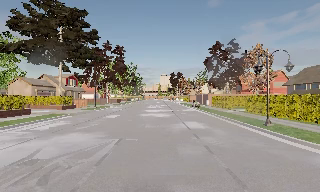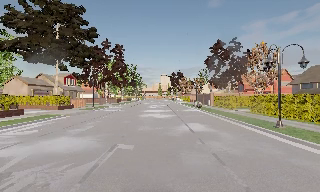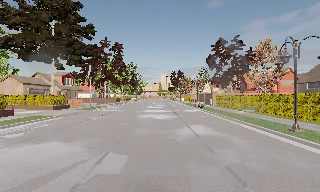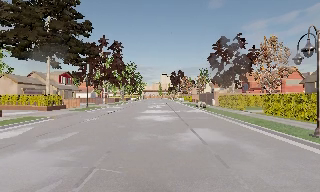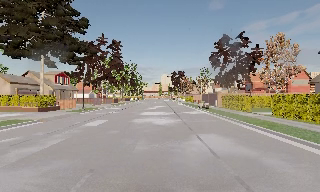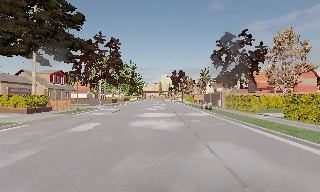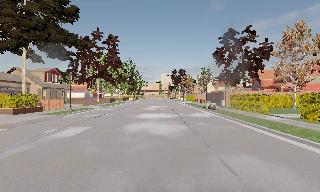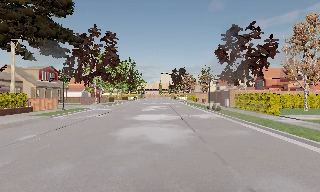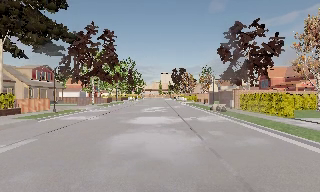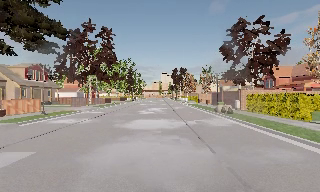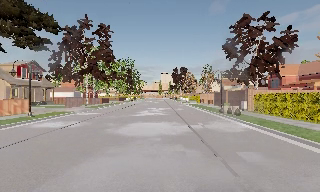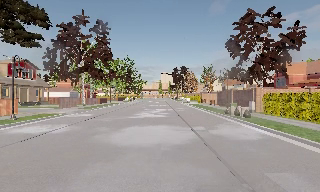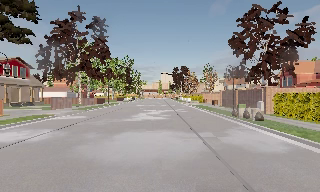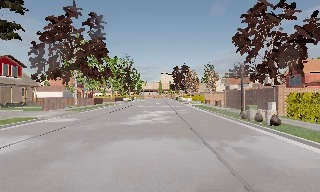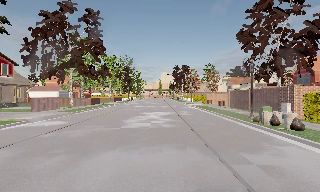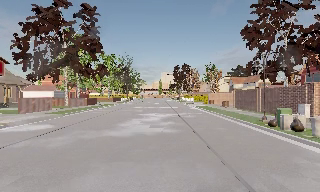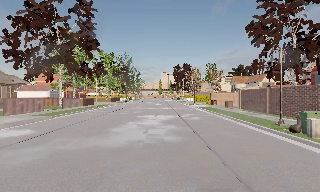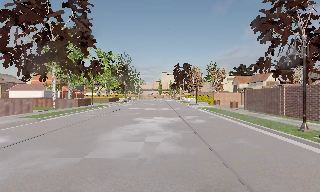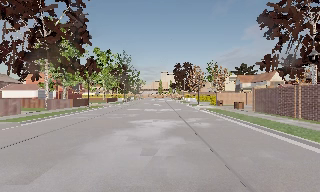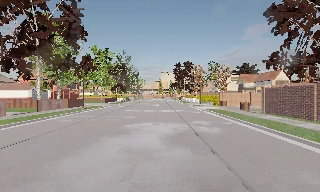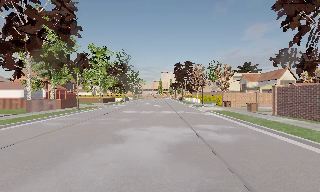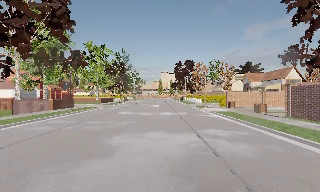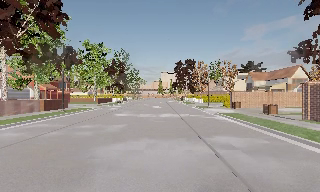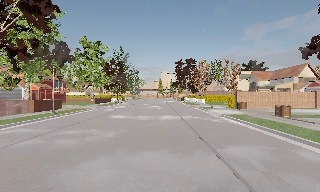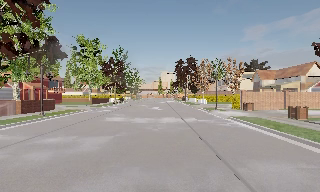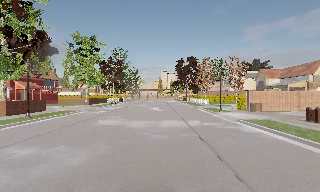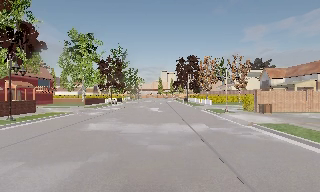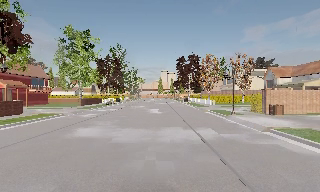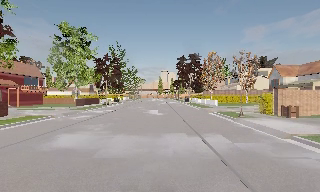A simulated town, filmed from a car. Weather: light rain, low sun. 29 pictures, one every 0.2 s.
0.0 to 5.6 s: The camera travels forward, about 40 m, so what stands in front looms larger.
The film runs forward here.
